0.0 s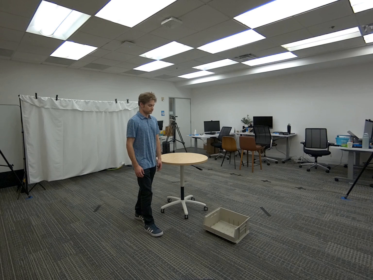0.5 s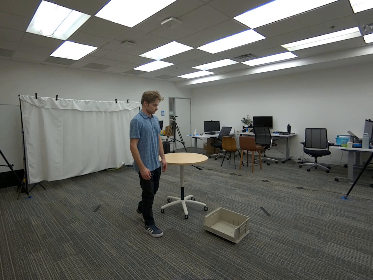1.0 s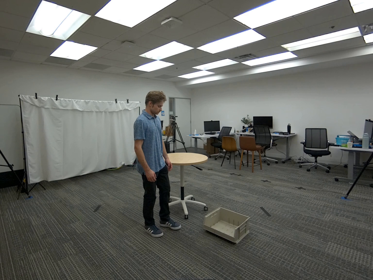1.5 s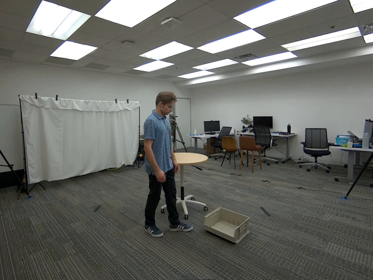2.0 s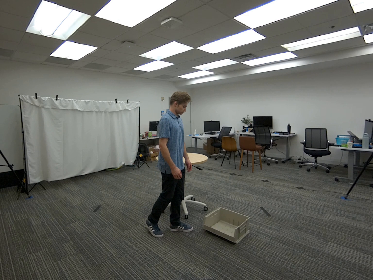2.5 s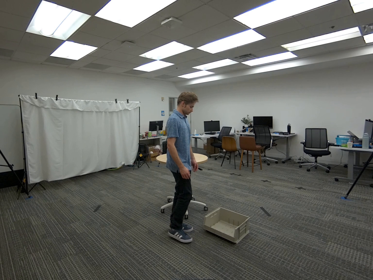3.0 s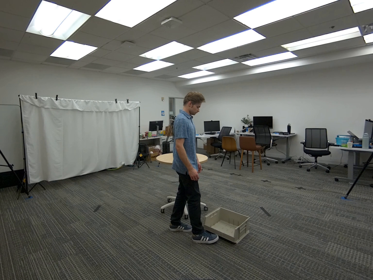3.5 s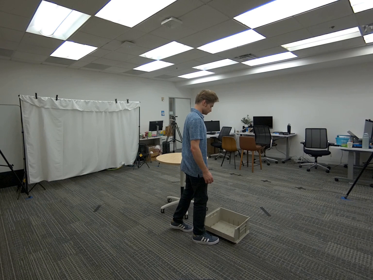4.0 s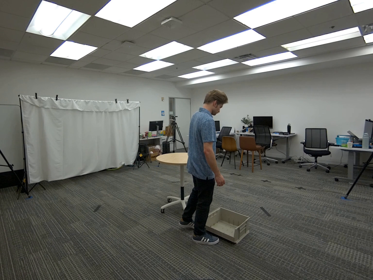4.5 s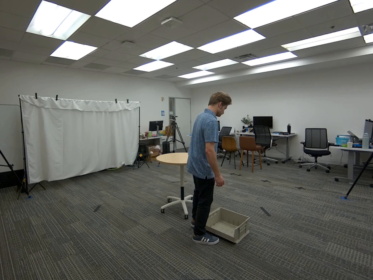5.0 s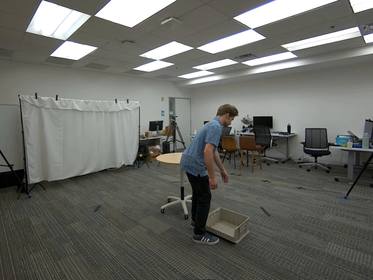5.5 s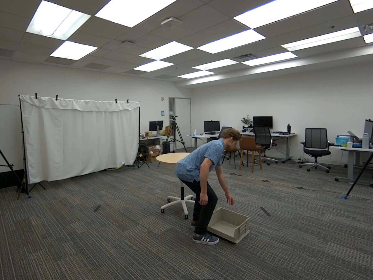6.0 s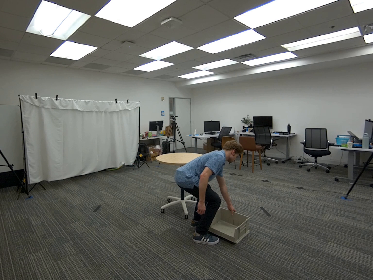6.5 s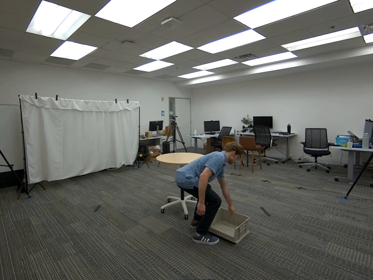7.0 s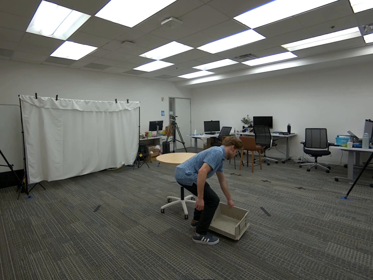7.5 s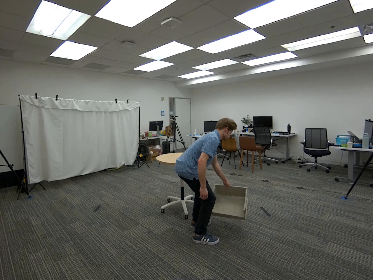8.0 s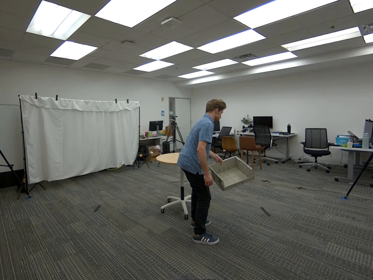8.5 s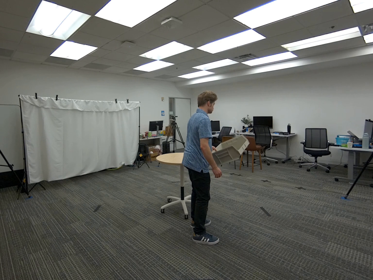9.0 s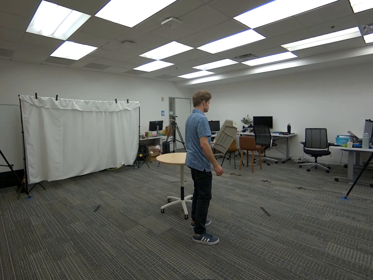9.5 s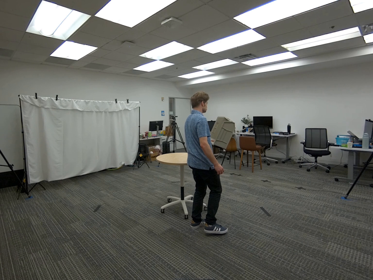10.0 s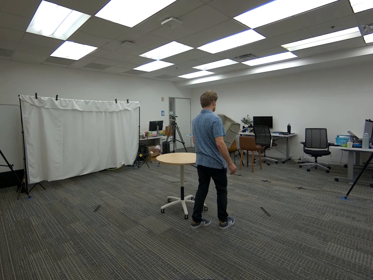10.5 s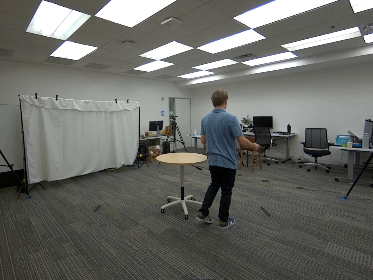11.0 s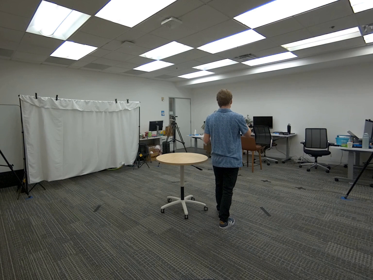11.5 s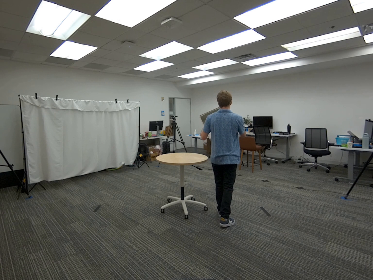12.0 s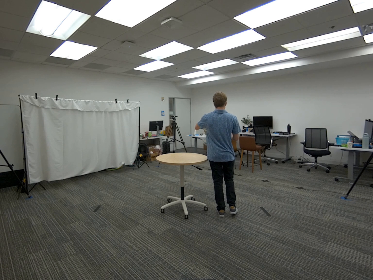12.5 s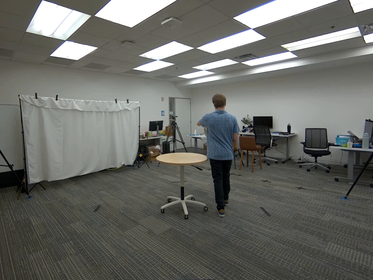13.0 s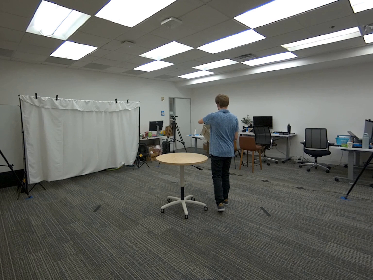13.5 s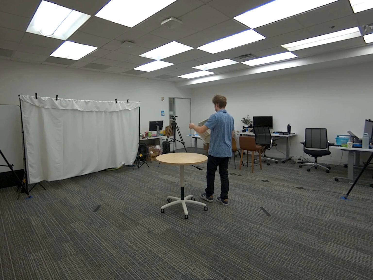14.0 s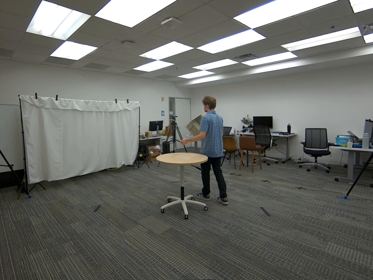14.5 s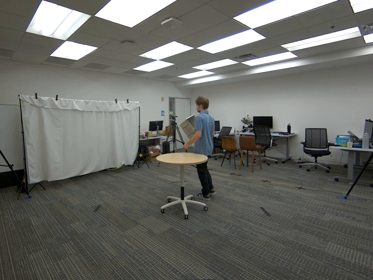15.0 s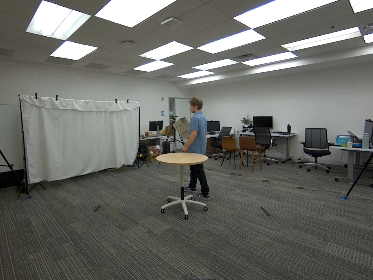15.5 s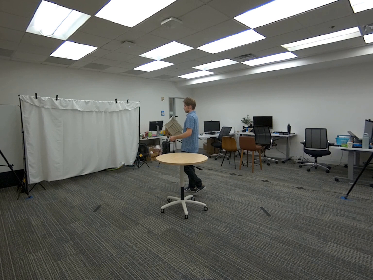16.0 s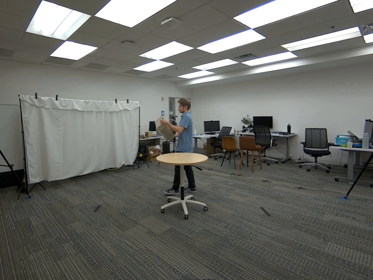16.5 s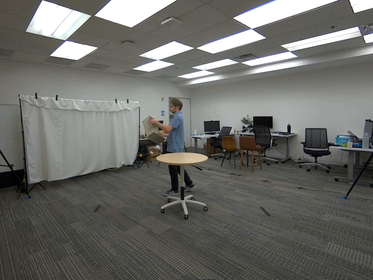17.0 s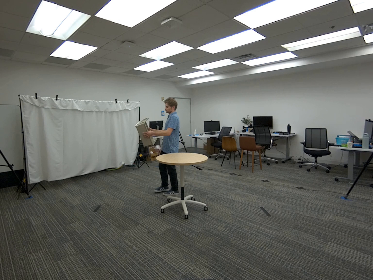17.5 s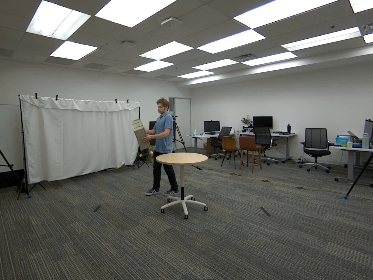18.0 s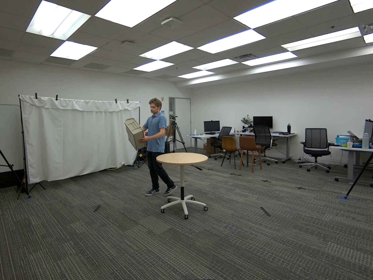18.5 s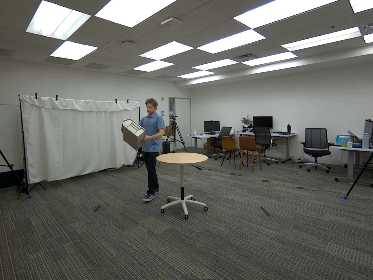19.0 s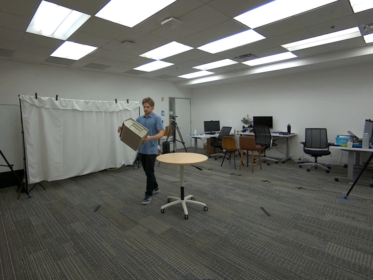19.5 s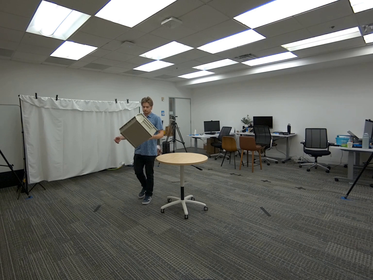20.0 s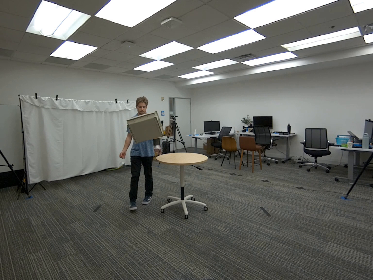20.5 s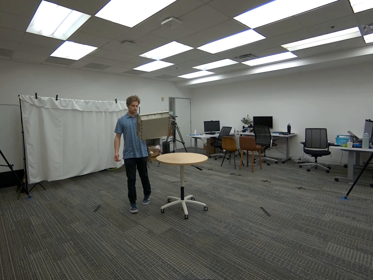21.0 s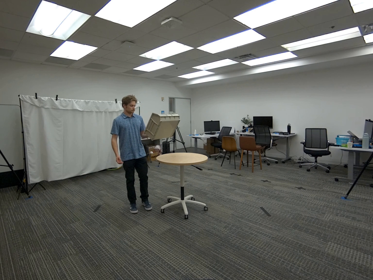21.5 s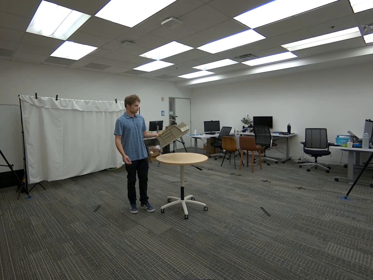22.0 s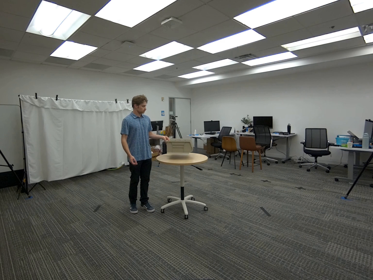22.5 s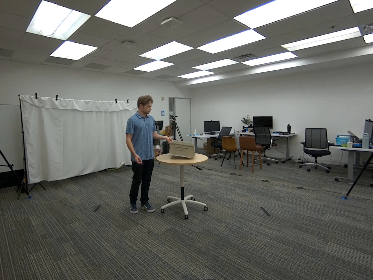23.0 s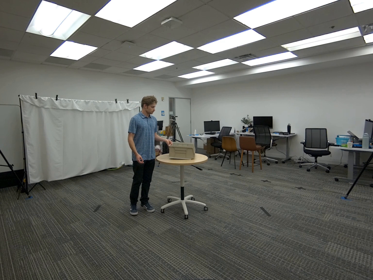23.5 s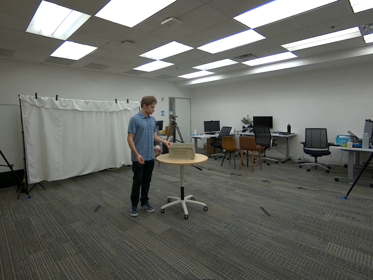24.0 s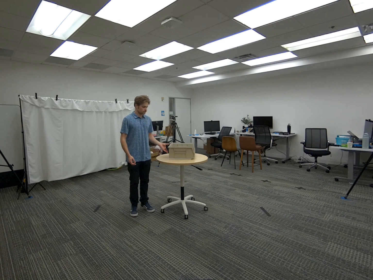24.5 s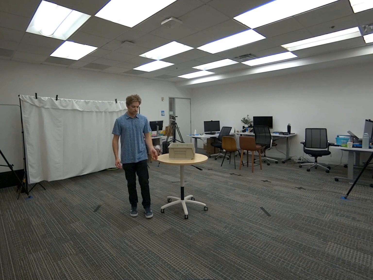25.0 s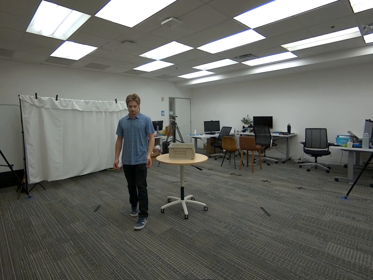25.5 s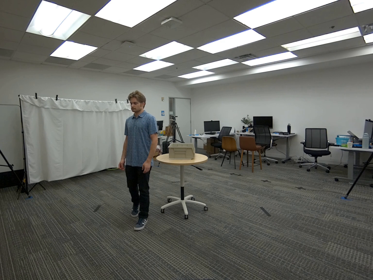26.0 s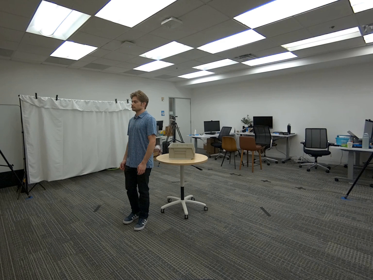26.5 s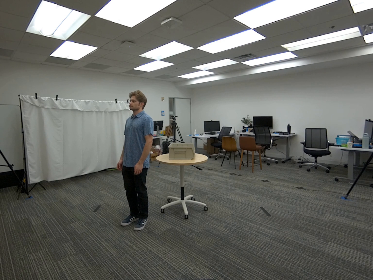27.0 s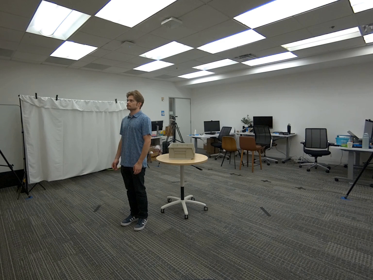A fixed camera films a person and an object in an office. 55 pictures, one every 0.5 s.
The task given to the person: Walk over to the beige bin on the ground and pick up the bin using your left hand and handover the bin to your right hand. Wallk within the bounding area and handover the bin back to the left hand and place the bin on the round table.
